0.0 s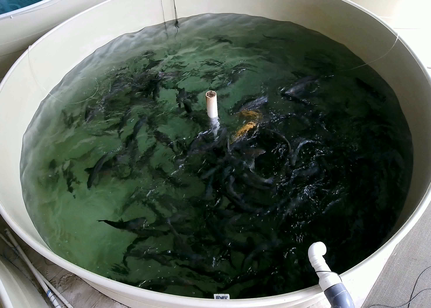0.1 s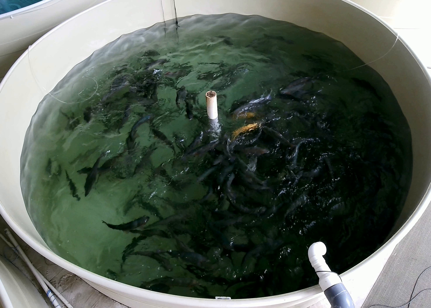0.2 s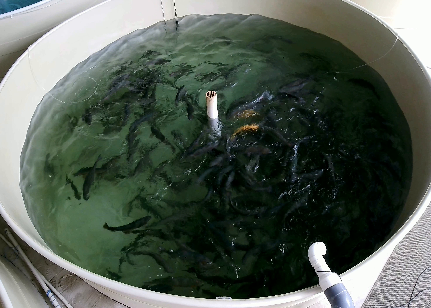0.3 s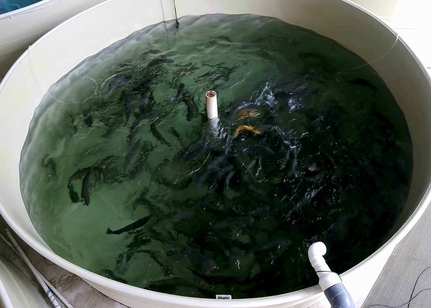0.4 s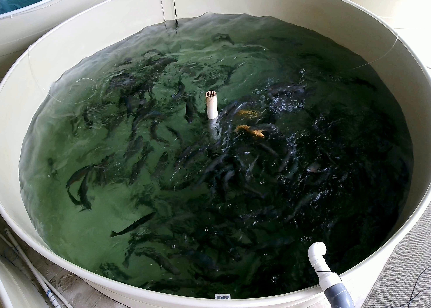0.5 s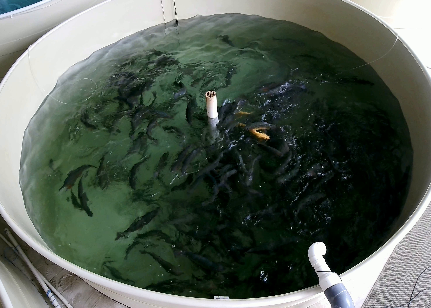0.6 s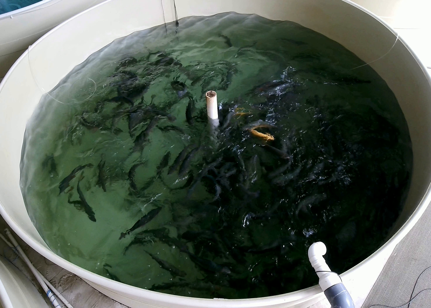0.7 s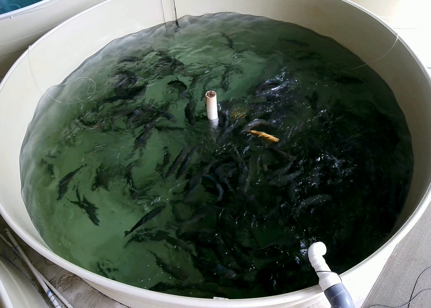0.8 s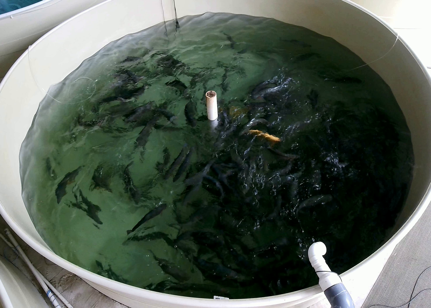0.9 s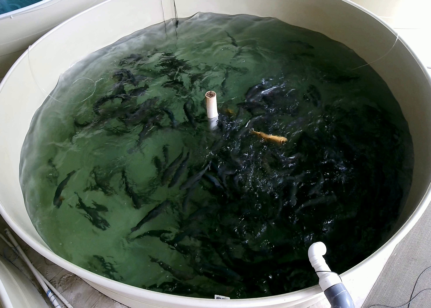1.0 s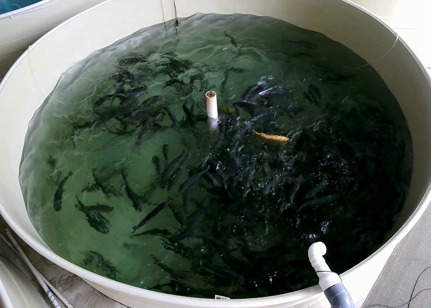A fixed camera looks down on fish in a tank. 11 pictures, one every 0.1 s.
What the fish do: Weak feeding.
